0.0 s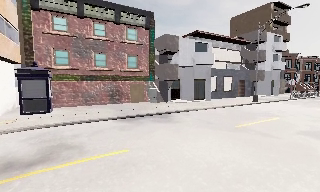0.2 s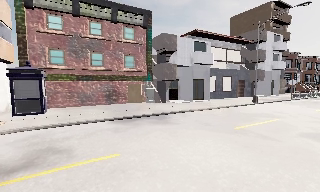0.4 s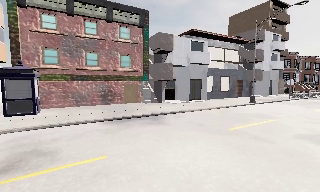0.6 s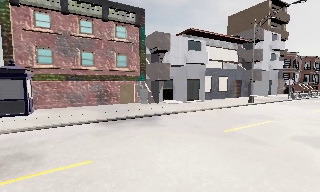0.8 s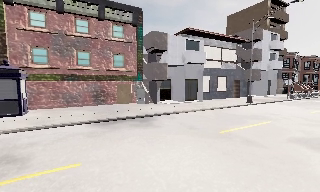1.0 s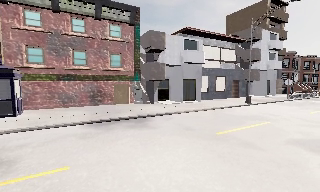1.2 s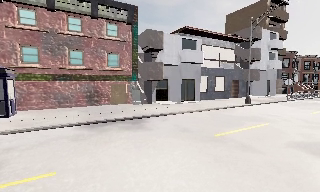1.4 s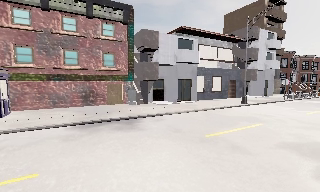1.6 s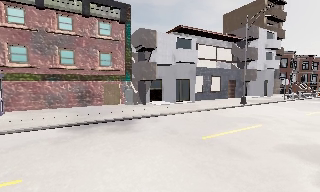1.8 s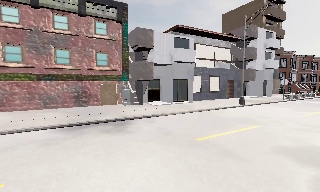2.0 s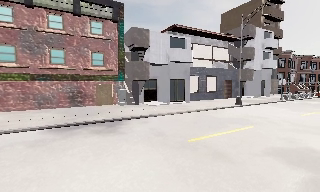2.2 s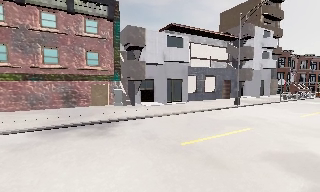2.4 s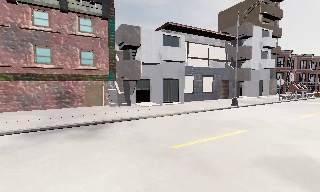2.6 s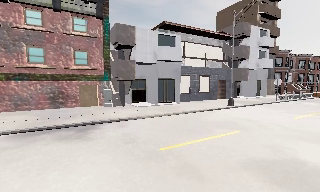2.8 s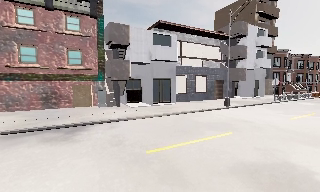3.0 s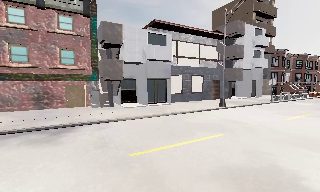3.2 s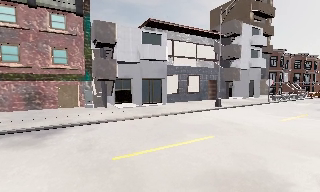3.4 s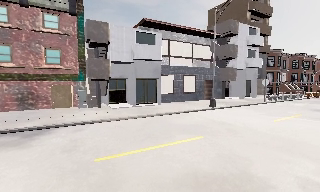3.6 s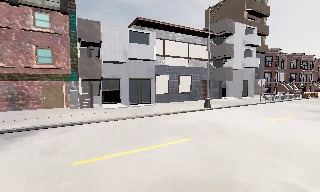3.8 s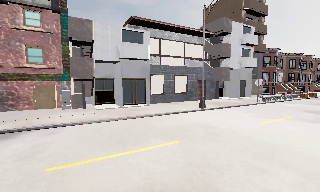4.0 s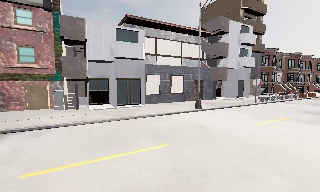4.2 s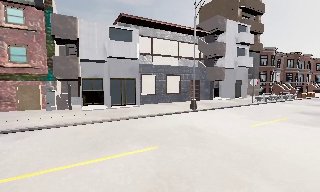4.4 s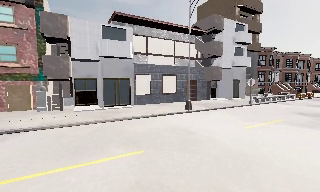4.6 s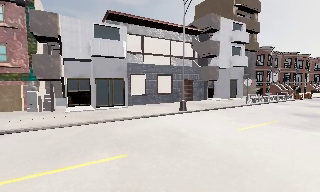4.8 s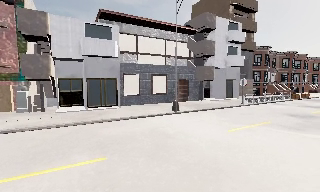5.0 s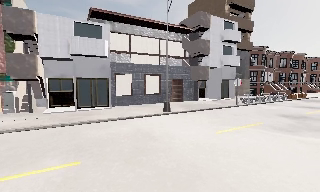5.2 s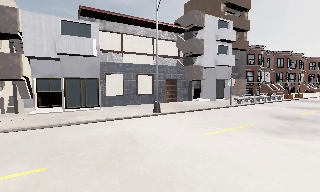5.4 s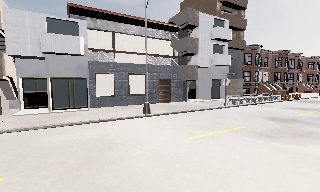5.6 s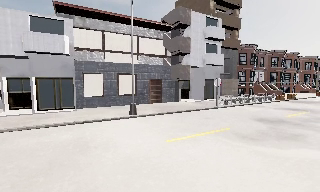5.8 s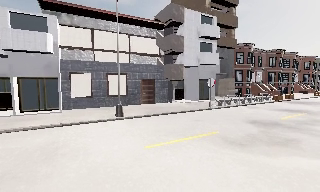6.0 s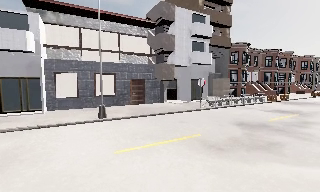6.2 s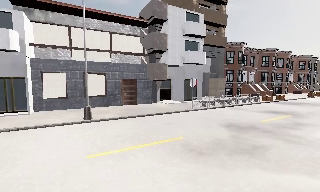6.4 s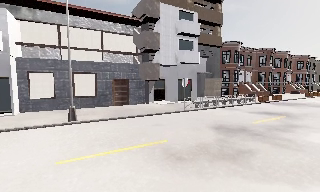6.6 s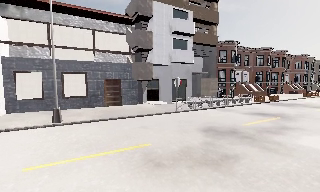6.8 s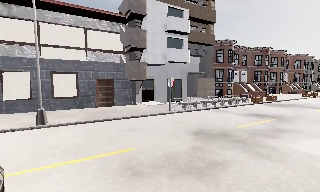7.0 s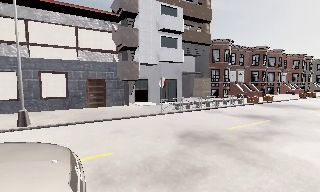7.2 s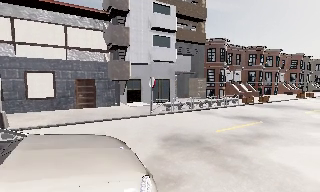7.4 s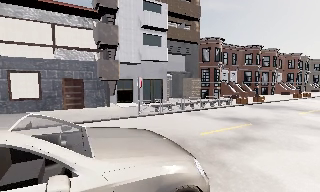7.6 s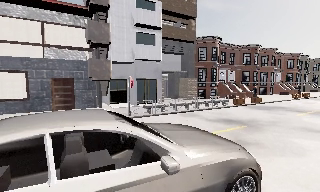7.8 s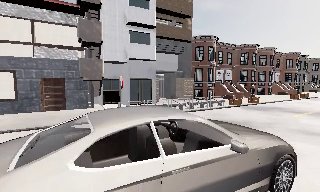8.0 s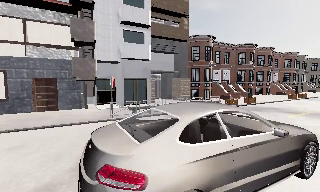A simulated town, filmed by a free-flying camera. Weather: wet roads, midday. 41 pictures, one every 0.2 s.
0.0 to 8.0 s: The camera travels to its right and forward, about 20 m, so close, fixed things drift to the left. It gains speed.
The film runs forward here.
